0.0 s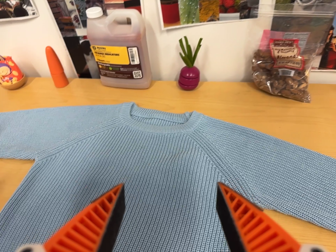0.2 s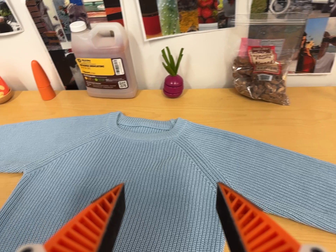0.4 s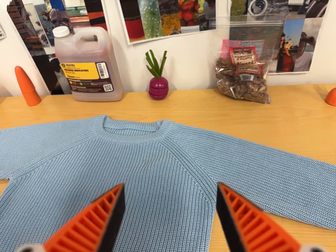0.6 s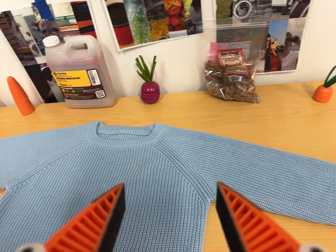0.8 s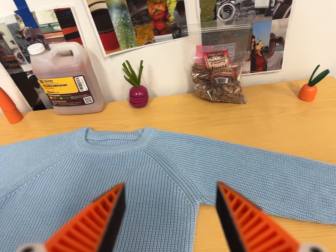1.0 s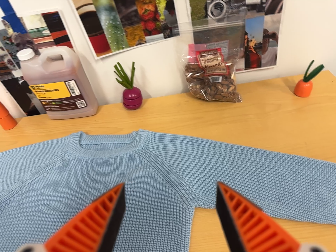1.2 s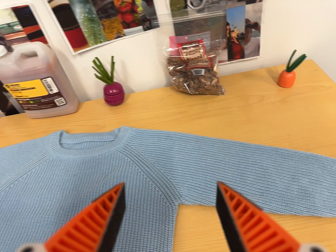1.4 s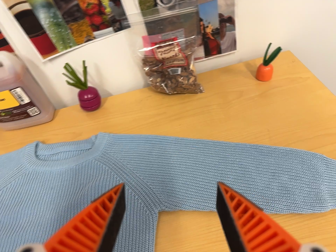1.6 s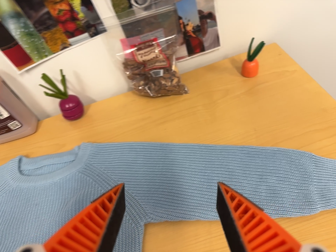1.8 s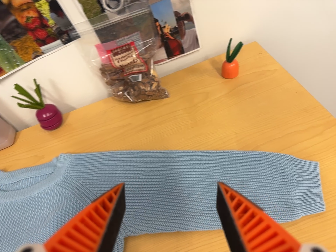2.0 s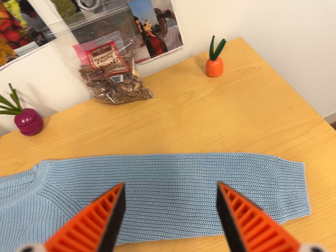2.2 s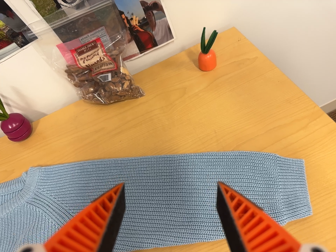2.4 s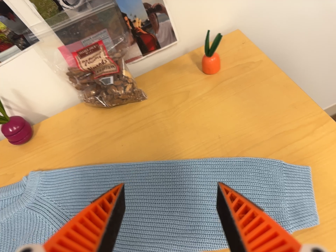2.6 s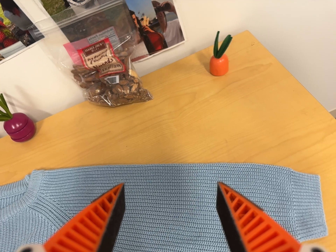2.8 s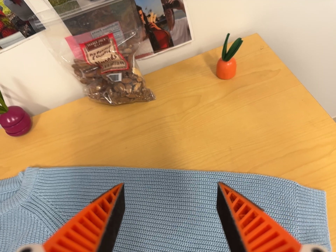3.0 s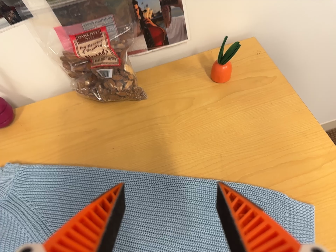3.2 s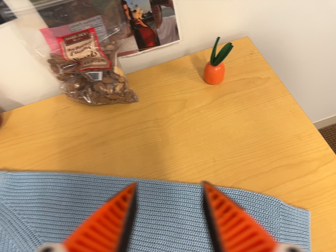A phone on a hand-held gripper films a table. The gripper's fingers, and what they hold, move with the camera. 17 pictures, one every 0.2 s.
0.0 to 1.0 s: The camera travels to its right, about 7 cm, so close, fixed things drift to the left. It rolls about its line of sight by about 10 degrees, and the scene rotates counterclockwise.
1.0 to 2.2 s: The camera travels to its right, toward the top of its view and forward, about 20 cm, so close, fixed things drift to the left. Its aim tips toward the bottom of its view by about 10 degrees. It rolls about its line of sight by about 15 degrees, and the scene rotates counterclockwise.
2.2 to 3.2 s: The camera travels forward and toward the top of its view, about 9 cm, so what stands in front looms larger.
The film runs backward here.
